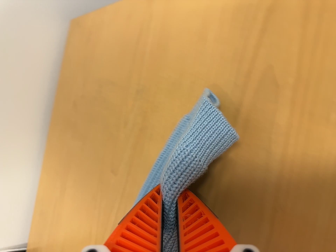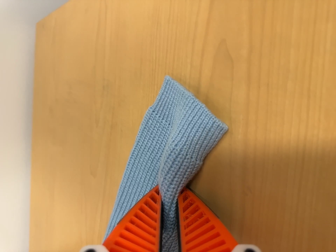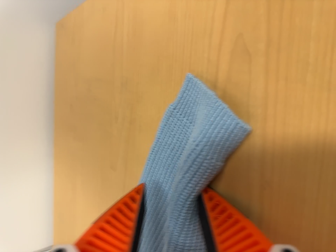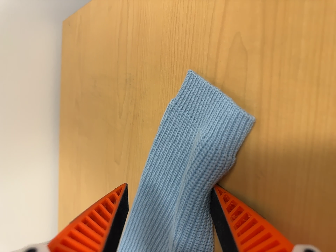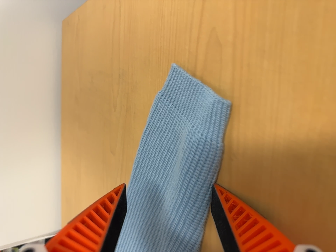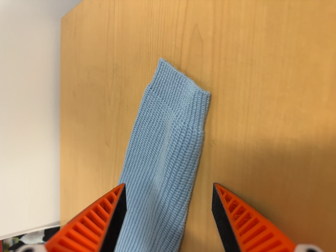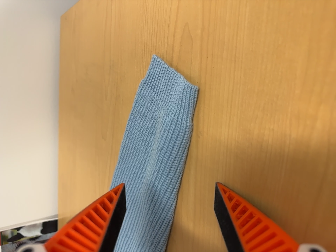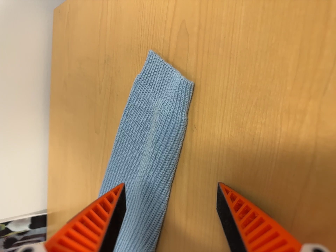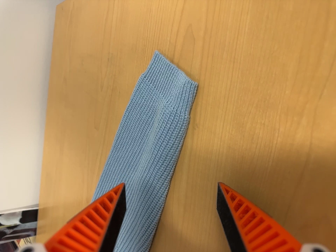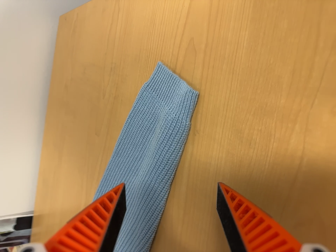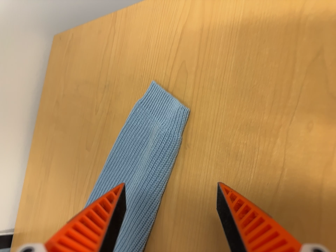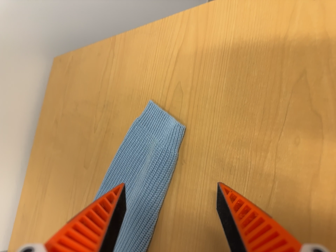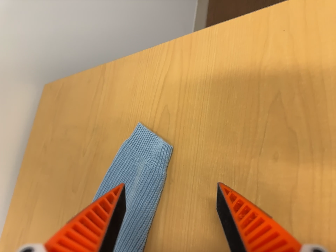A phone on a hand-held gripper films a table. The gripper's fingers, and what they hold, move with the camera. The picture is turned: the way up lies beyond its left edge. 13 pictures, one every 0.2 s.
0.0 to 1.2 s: The camera travels to its right and backward, about 10 cm. It rolls about its line of sight by about 10 degrees, and the scene rotates counterclockwise.
1.2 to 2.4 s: The scene slides to the left, as the camera pans about 15 degrees to its right. It travels backward, about 9 cm, so what stands in front gets smaller. Its aim tips toward the top of its view by about 20 degrees, and the scene shifts downward.
The film runs backward here.
